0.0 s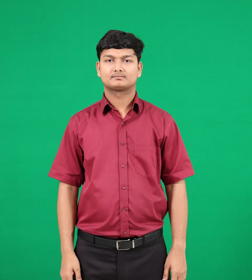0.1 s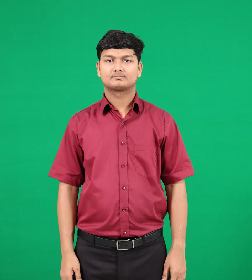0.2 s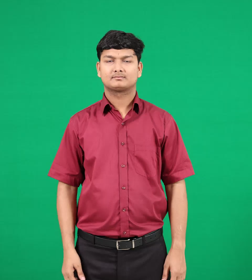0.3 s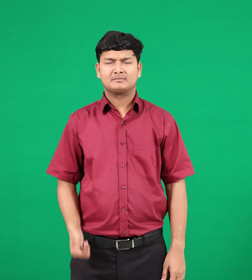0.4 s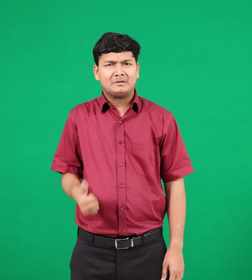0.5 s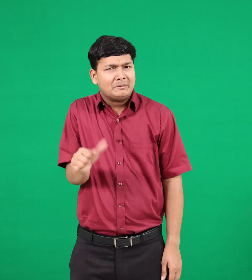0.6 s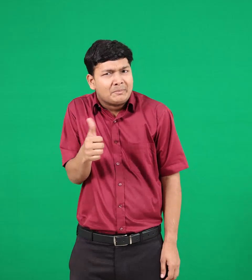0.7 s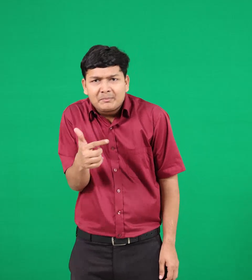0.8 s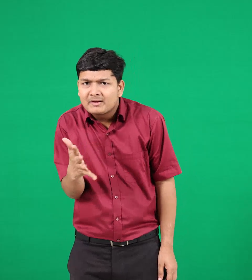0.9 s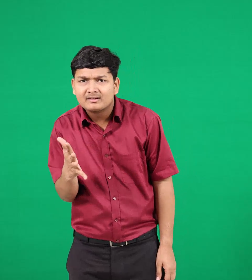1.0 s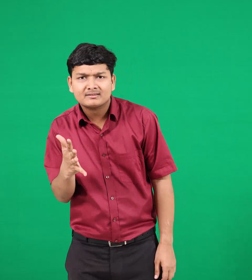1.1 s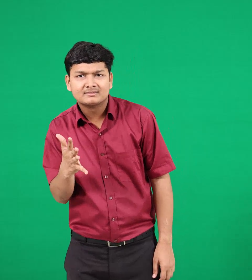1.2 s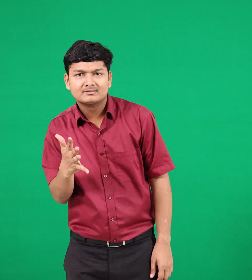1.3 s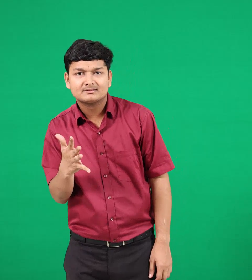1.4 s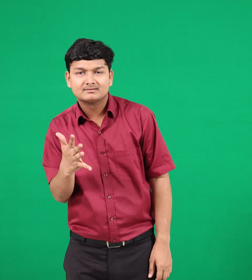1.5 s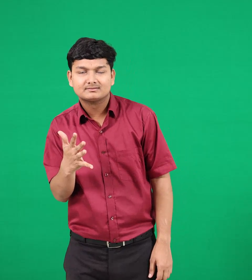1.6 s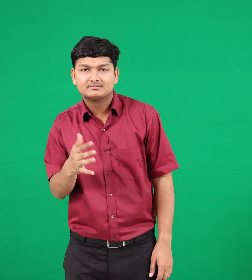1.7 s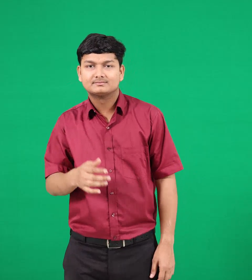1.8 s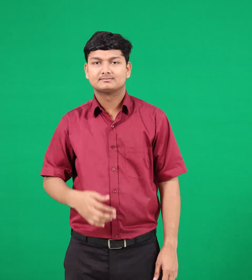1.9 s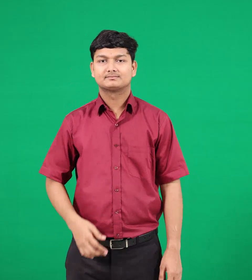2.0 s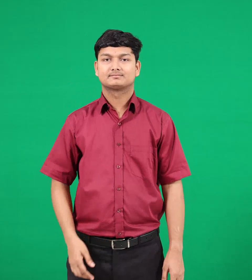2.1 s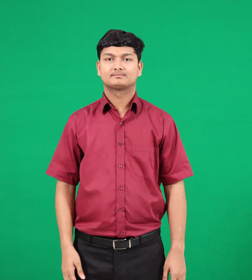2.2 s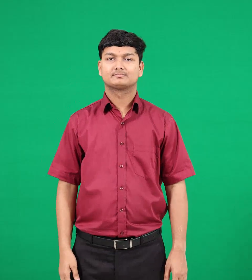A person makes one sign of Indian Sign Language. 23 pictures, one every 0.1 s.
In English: possible hold
